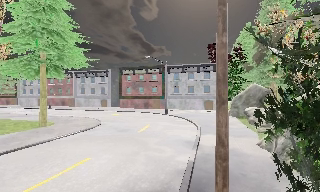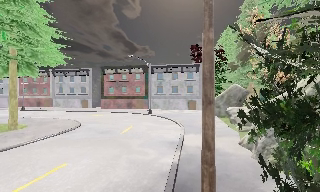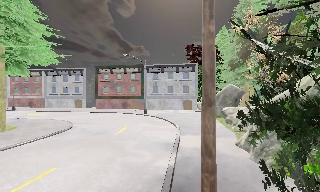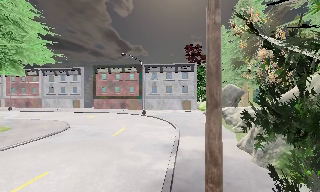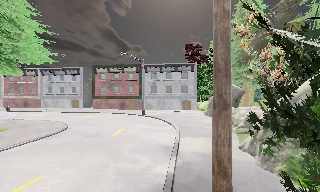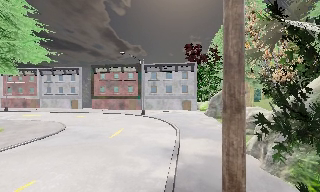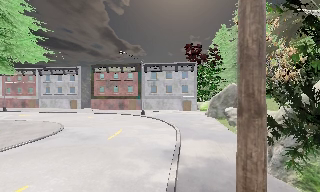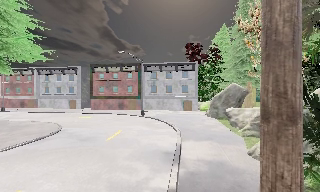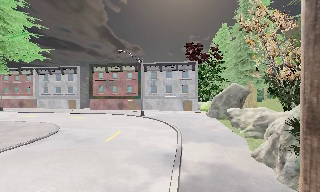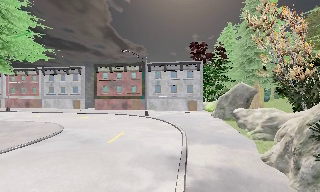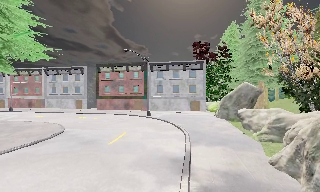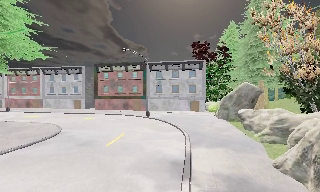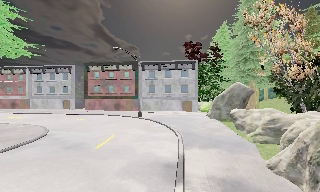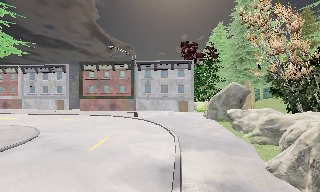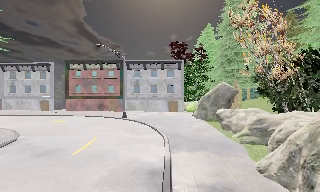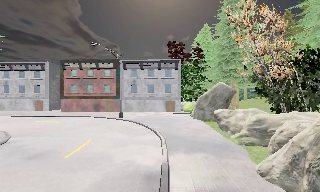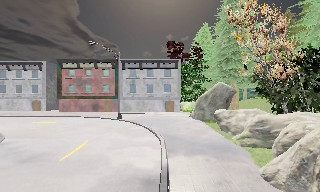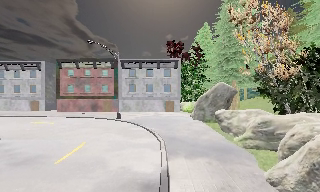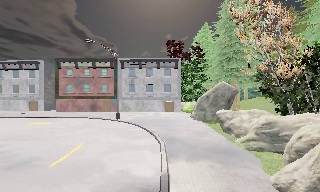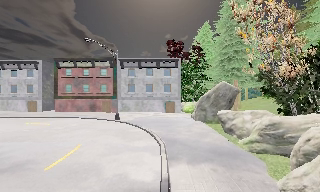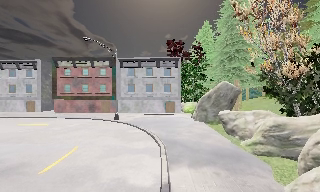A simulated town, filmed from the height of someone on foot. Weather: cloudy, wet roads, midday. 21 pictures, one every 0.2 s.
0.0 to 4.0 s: The camera pans to its right, which is clockwise from overhead, by about 15 degrees. It travels forward, about 5 m, so what stands in front looms larger.
The film runs forward here.
